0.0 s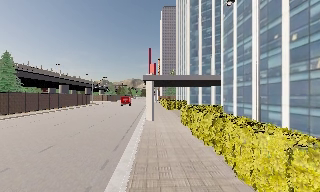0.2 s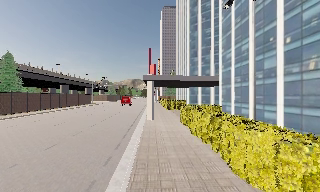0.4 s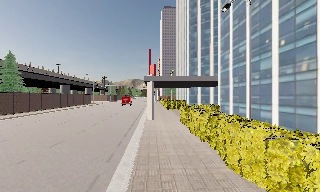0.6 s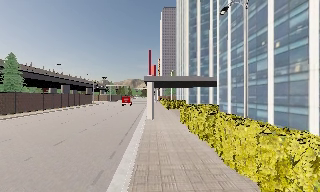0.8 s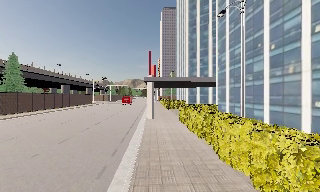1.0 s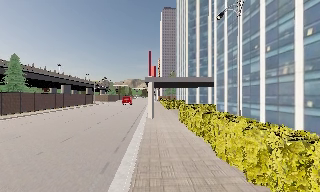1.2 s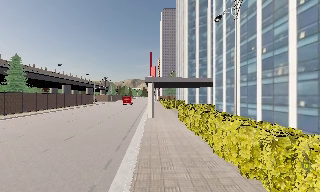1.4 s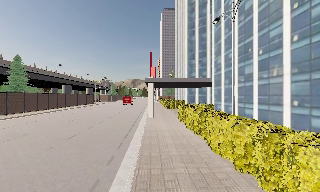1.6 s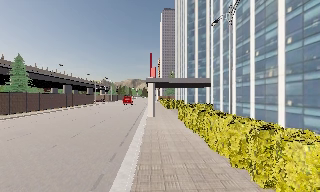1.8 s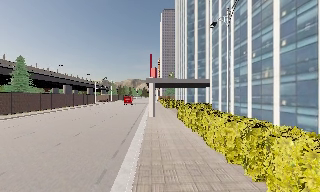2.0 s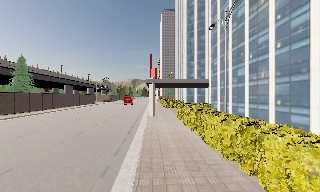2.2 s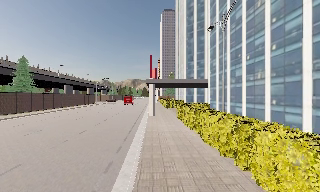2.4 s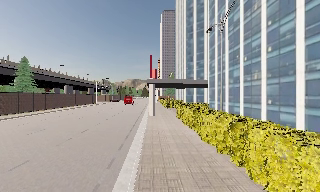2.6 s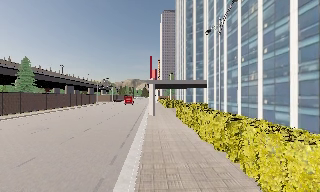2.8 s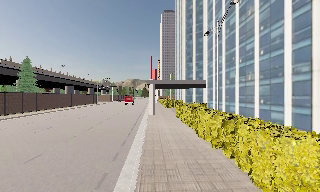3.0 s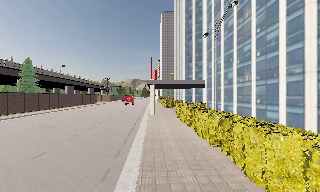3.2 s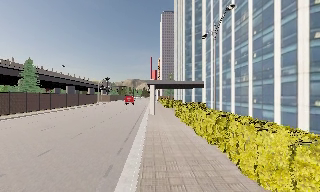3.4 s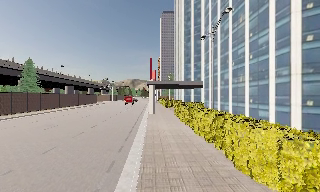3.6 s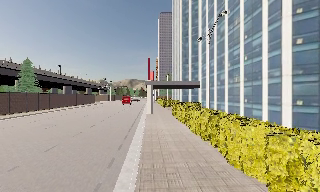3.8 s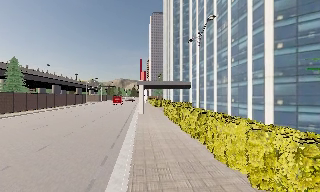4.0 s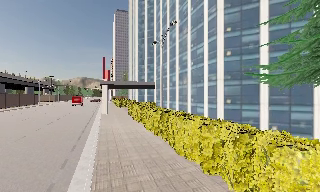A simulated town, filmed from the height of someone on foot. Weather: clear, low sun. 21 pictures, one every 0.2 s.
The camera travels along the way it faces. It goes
backward.
0.0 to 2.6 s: The camera travels backward, about 4.5 m, so what stands in front gets smaller.
2.6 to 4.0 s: The scene slides to the left, as the camera pans about 15 degrees to its right. It travels backward, about 2.5 m, so what stands in front gets smaller.
The film runs backward here.
